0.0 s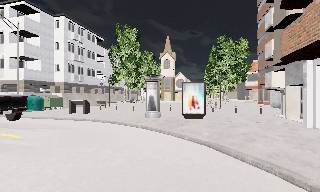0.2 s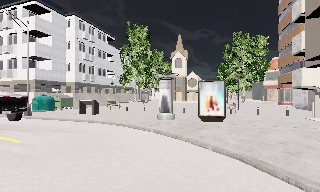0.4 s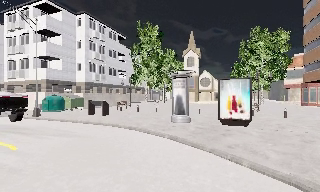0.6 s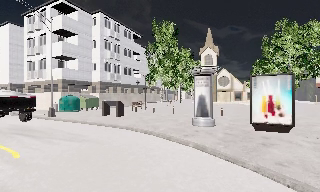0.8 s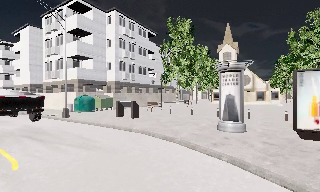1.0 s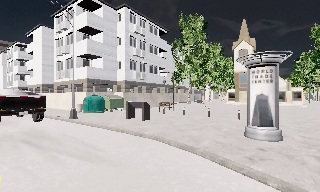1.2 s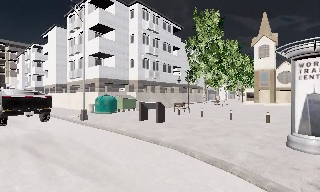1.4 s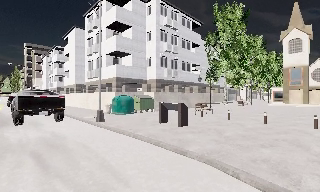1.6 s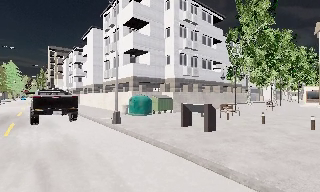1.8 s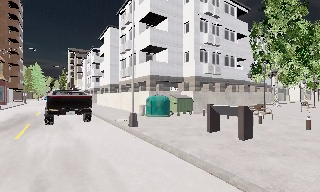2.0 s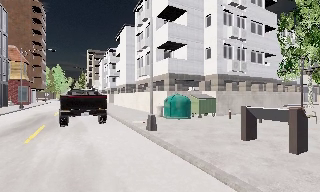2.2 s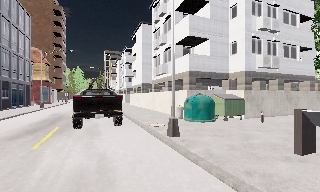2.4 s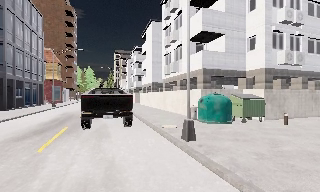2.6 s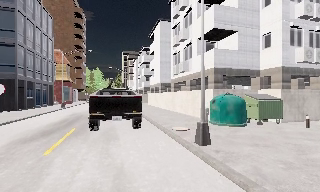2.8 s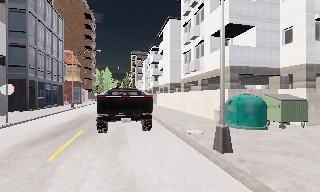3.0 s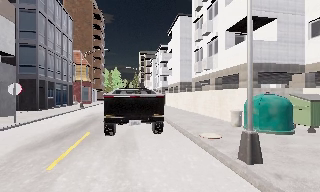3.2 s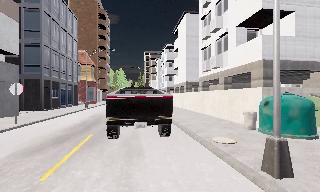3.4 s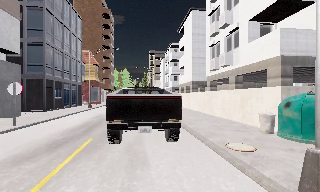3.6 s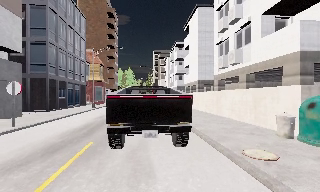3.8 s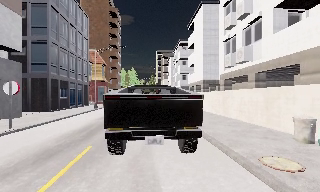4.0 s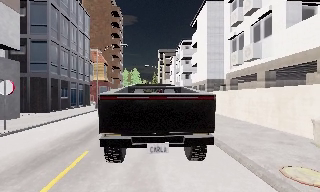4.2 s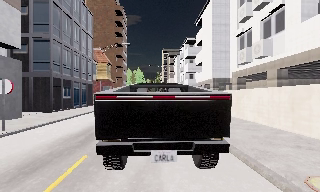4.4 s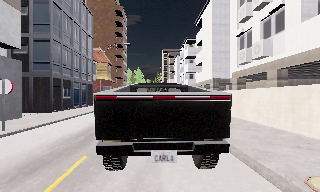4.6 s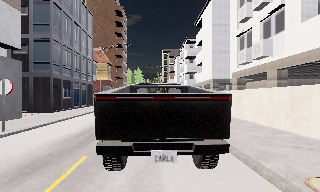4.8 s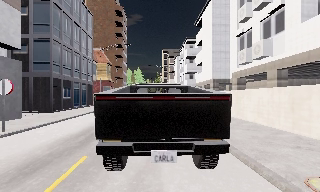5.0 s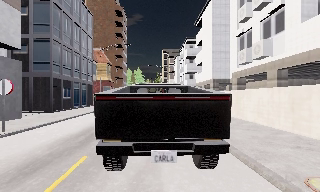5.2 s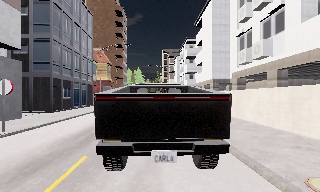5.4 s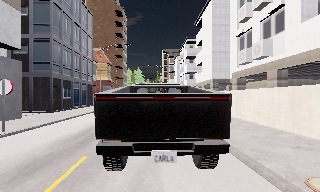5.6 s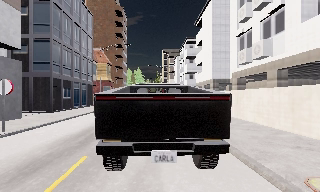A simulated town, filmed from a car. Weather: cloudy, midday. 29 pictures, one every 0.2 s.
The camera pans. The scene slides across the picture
to the right.
The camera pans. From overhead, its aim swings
counterclockwise.
0.0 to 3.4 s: The camera pans to its left, which is counterclockwise from overhead, by about 70 degrees. It travels forward, about 15 m. It loses speed.
3.4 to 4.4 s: The camera travels forward, about 2 m, so what stands in front looms larger. It loses speed.
4.4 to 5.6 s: The camera keeps its place and its aim.
The film runs forward here.
